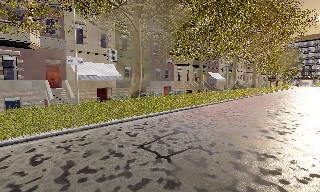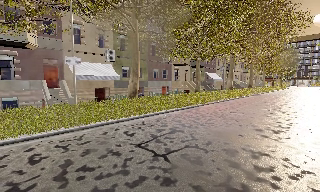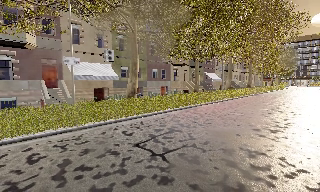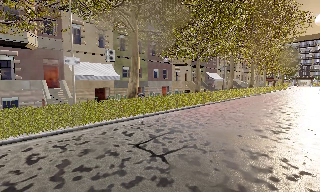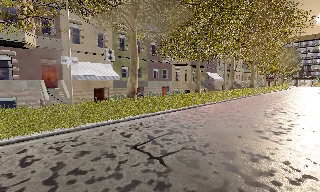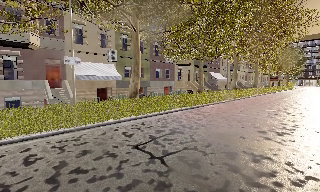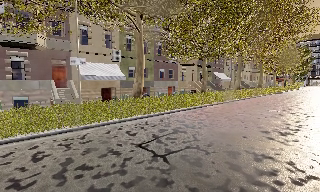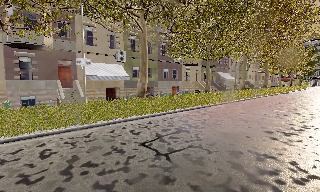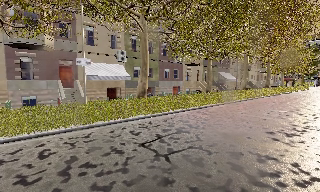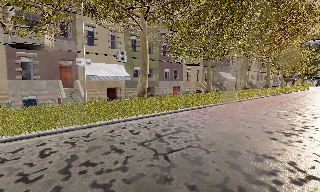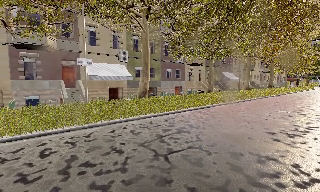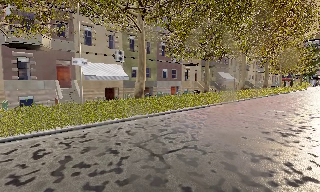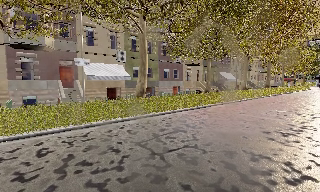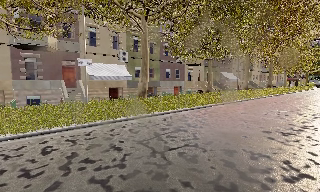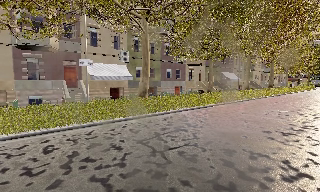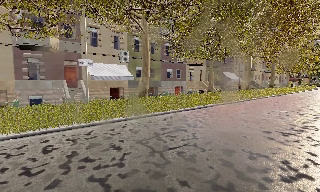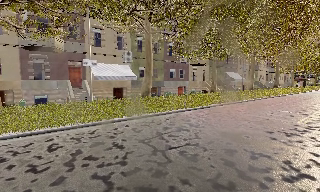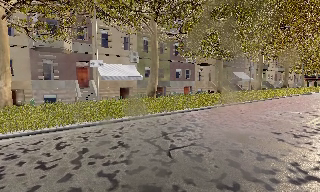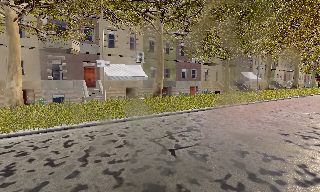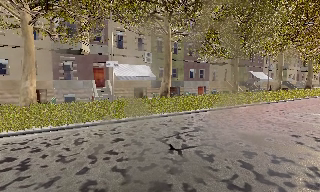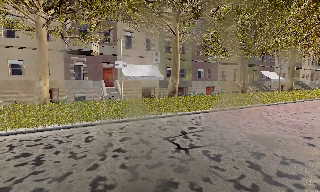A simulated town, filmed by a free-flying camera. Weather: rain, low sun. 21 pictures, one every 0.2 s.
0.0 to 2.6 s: The camera travels to its right, about 0.5 m.
2.6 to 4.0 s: The scene slides to the right, as the camera pans about 10 degrees to its left.
The film runs backward here.
